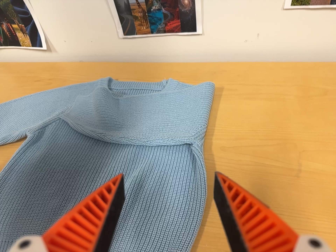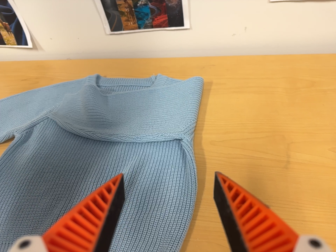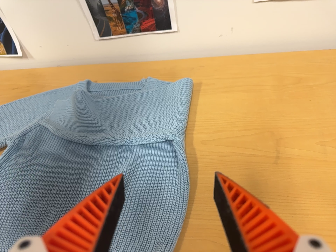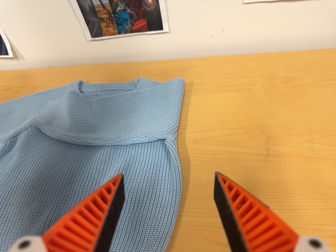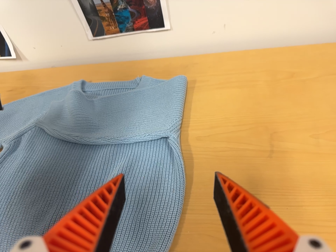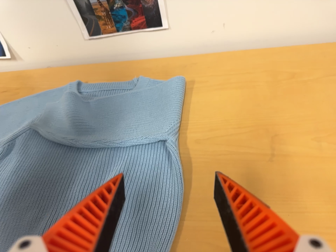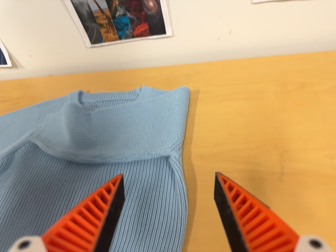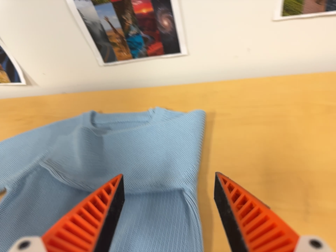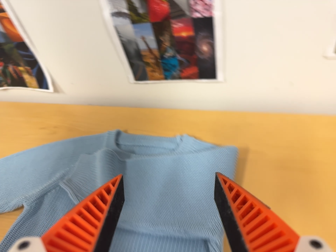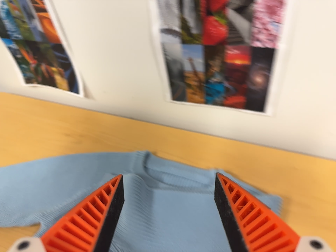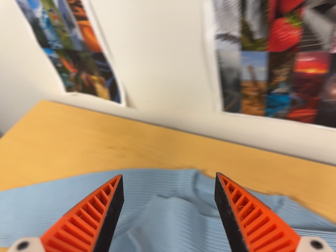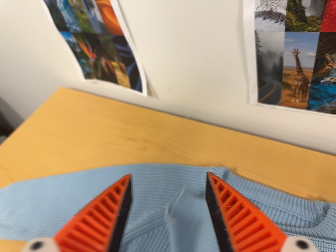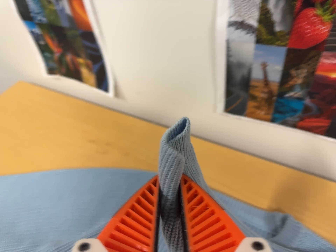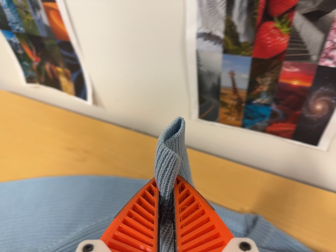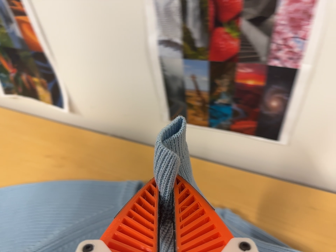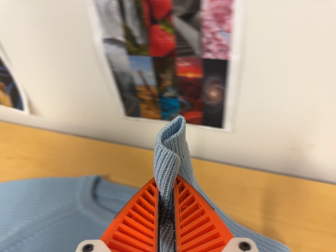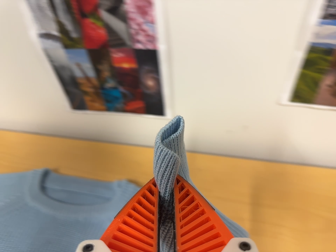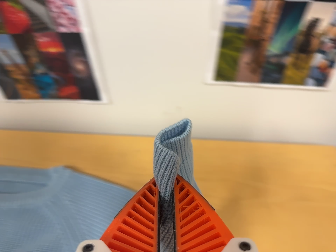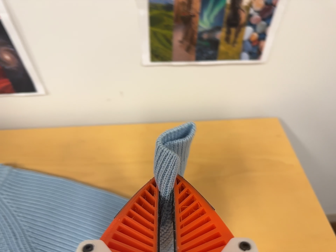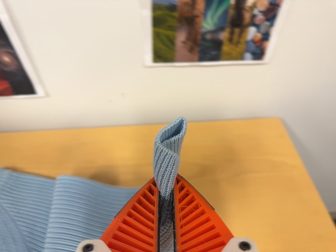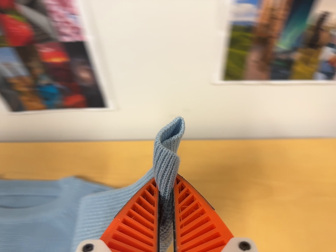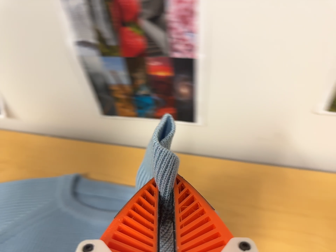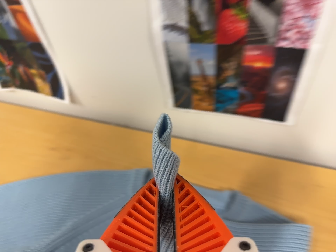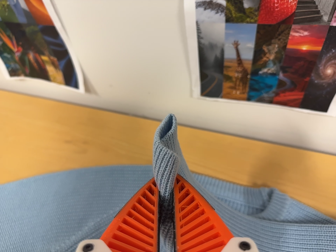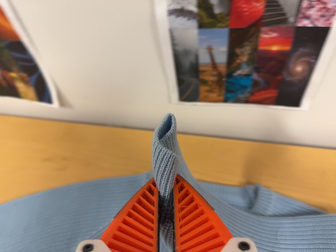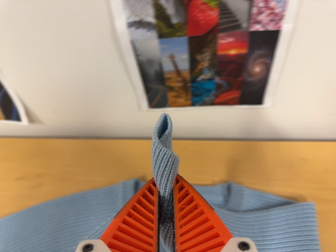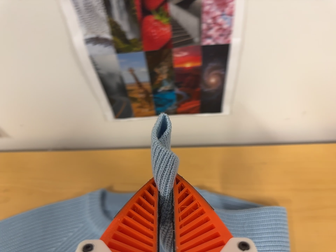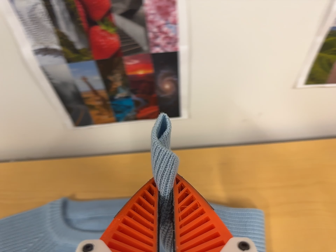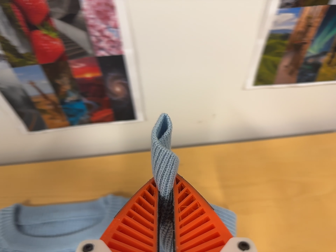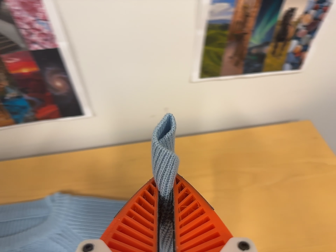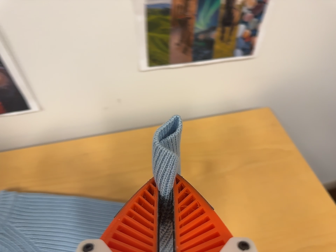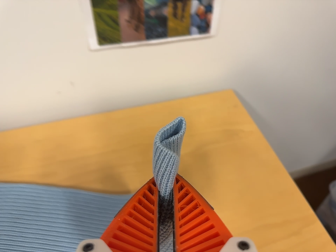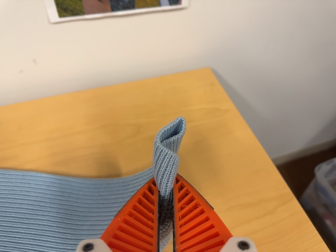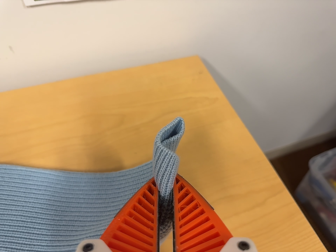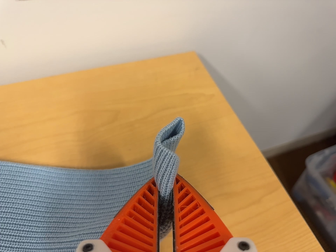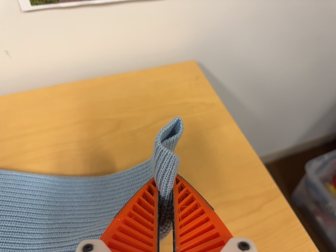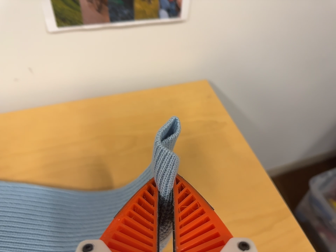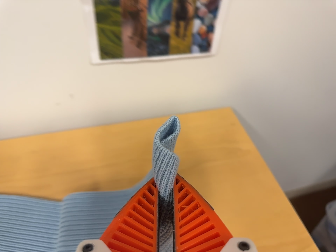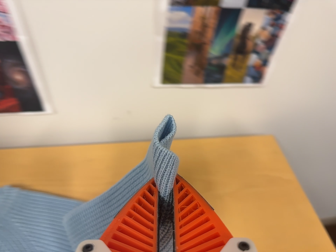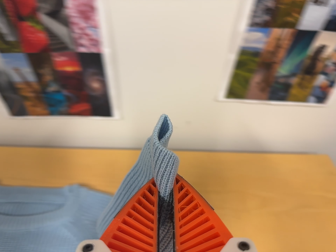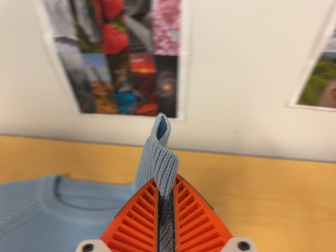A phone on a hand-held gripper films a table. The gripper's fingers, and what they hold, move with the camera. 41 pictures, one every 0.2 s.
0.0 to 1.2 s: The camera shifts only a little, or ends up much as it began.
1.2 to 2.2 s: The camera swings to its left by about 20 degrees, and the scene slides to the right. It travels toward the top of its view, forward and to its left, about 30 cm, so close, fixed things drift downward. It rolls about its line of sight by about 15 degrees, and the scene rotates clockwise.
2.2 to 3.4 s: The camera swings to its right by about 30 degrees, and the scene slides to the left. It travels to its right, about 24 cm, so close, fixed things drift to the left. It rolls about its line of sight by about 10 degrees, and the scene rotates counterclockwise.
3.4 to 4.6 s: The camera swings to its left by about 15 degrees, and the scene slides to the right. It travels to its left, about 26 cm, so close, fixed things drift to the right.
4.6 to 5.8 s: The scene slides to the left, as the camera pans about 25 degrees to its right. It travels to its right, about 18 cm, so close, fixed things drift to the left. It rolls about its line of sight by about 20 degrees, and the scene rotates counterclockwise.
5.8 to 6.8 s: The camera travels to its right, forward and toward the bottom of its view, about 20 cm, so close, fixed things drift to the left.
6.8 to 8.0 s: The camera swings to its left by about 20 degrees, and the scene slides to the right. It travels to its left and backward, about 26 cm, so close, fixed things drift to the right. Its aim tips toward the top of its view by about 10 degrees, and the scene shifts downward. It rolls about its line of sight by about 15 degrees, and the scene rotates clockwise.
The film runs backward here.
